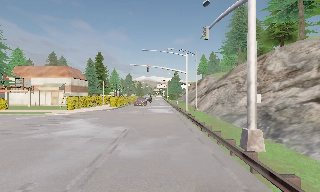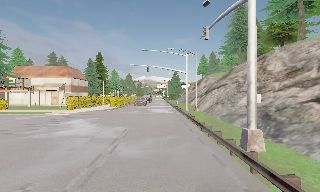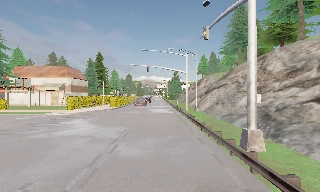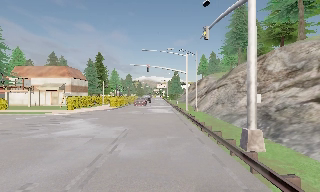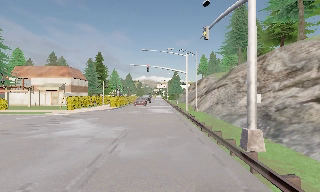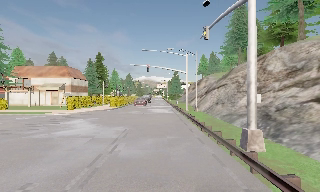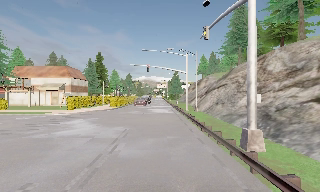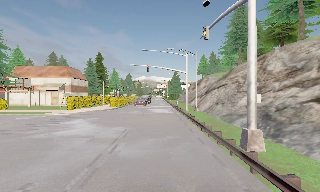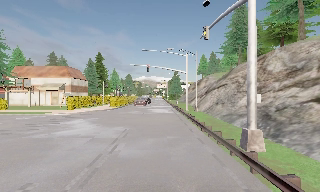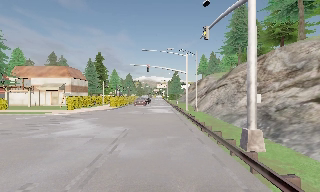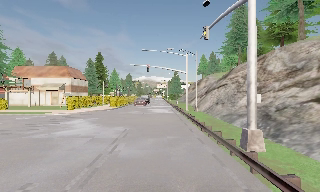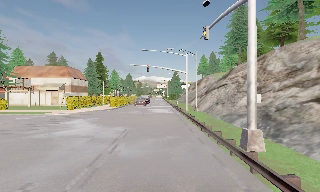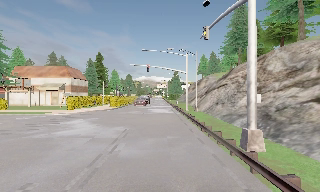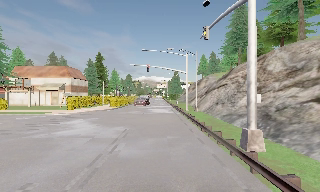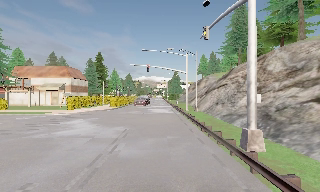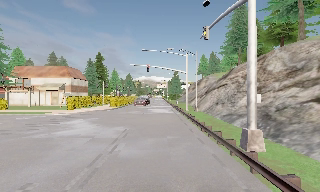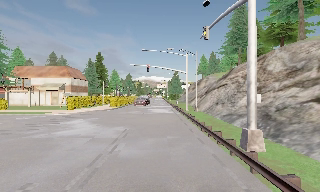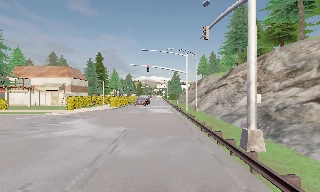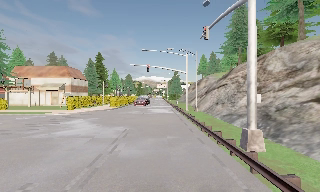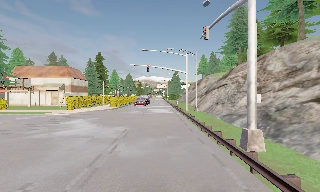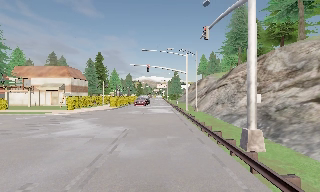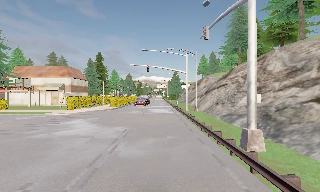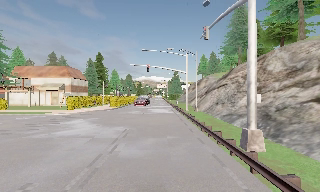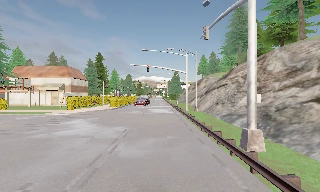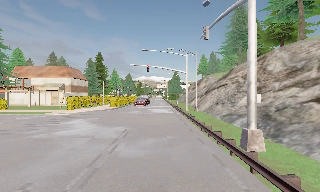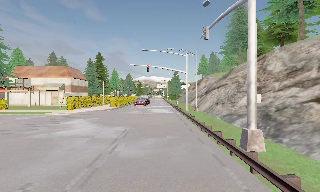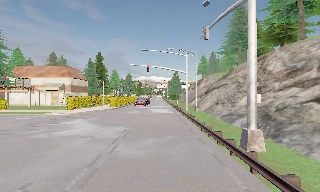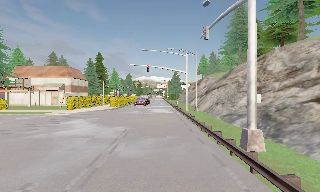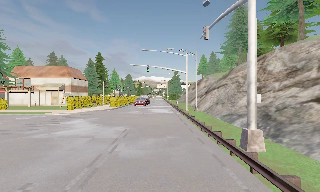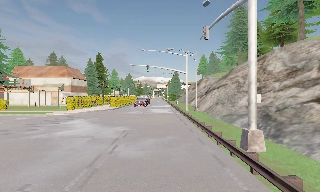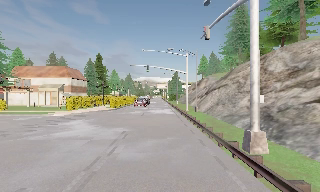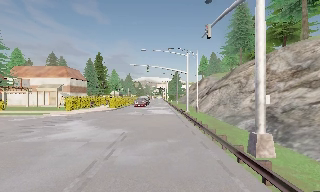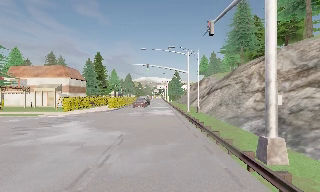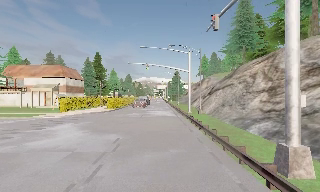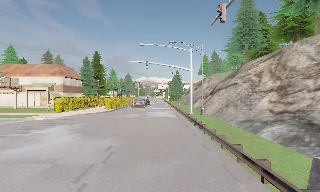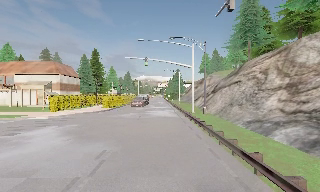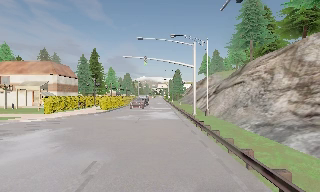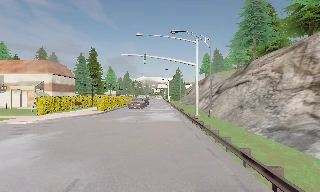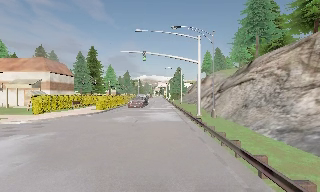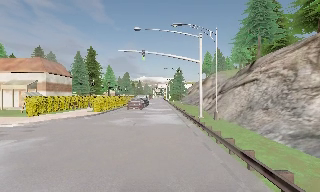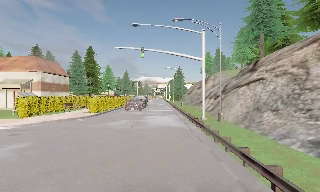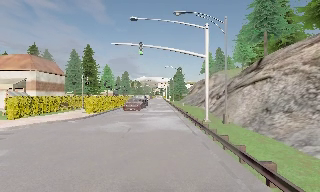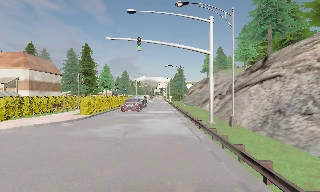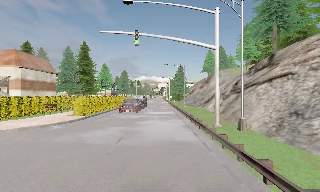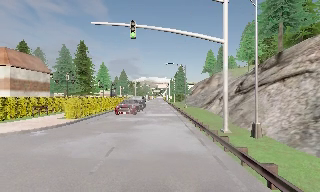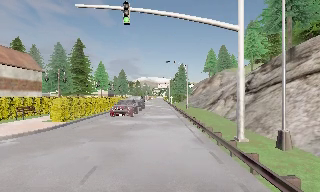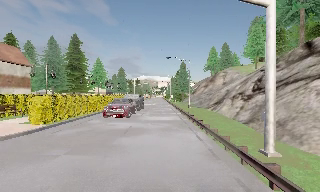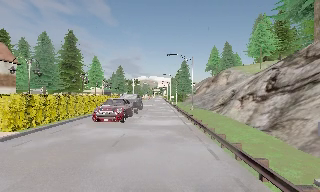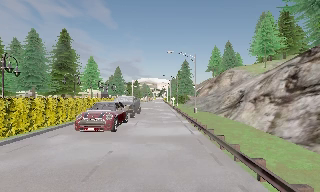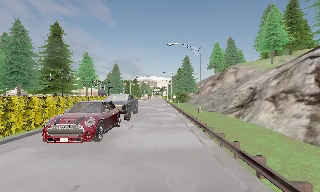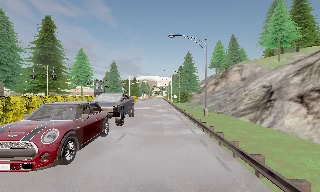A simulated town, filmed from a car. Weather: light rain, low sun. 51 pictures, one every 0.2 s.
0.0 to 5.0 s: The camera keeps its place and its aim.
5.0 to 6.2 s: The camera shifts only a little, or ends up much as it began.
6.2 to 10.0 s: The camera travels forward, about 25 m, so what stands in front looms larger. It gains speed.
The film runs forward here.
